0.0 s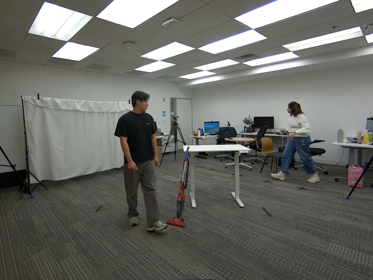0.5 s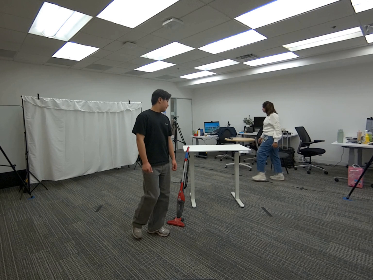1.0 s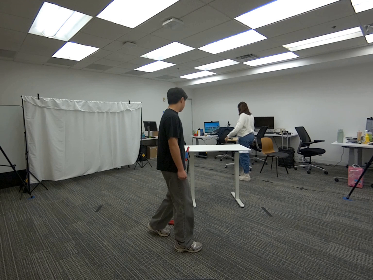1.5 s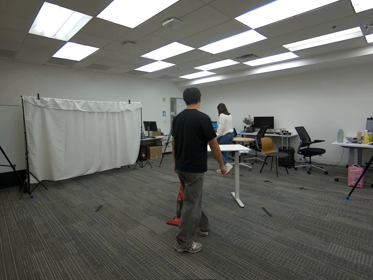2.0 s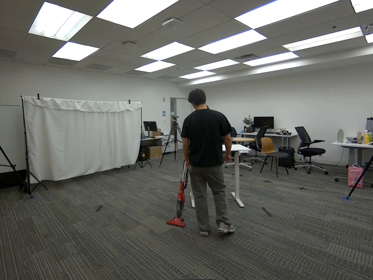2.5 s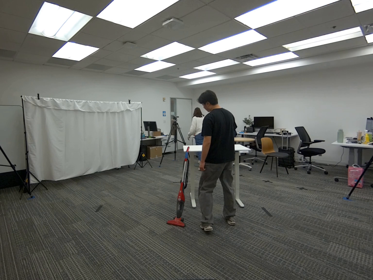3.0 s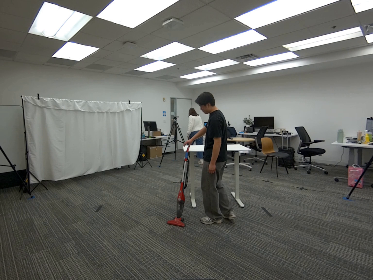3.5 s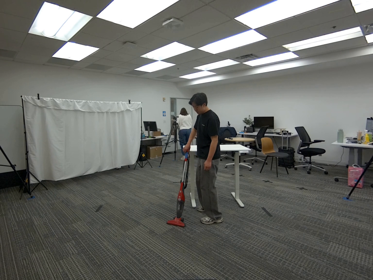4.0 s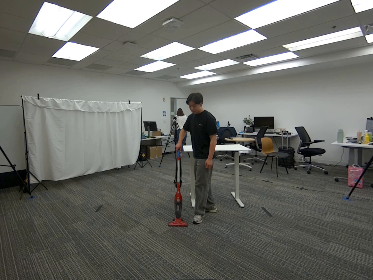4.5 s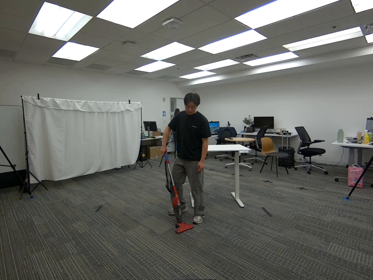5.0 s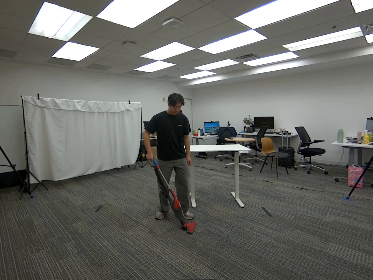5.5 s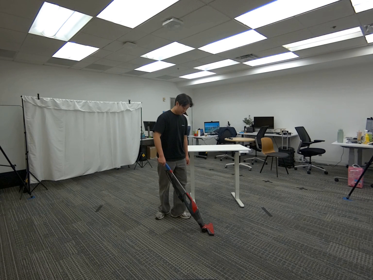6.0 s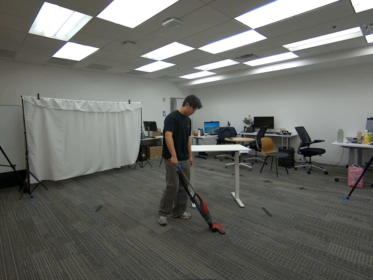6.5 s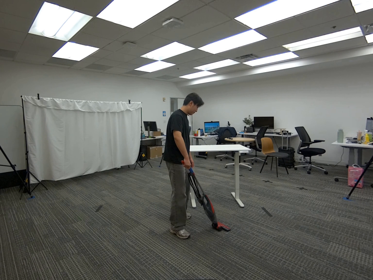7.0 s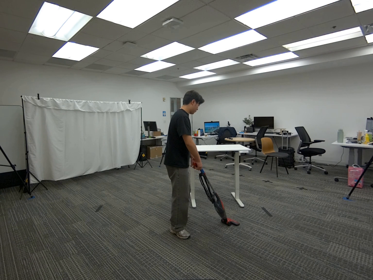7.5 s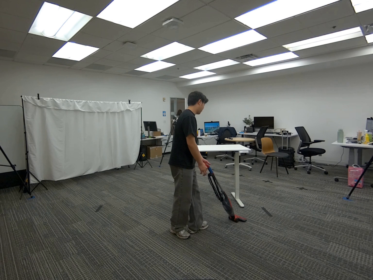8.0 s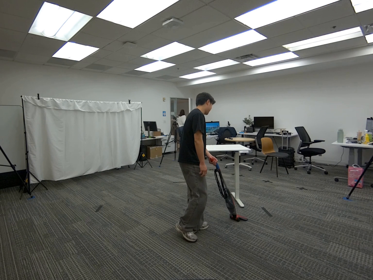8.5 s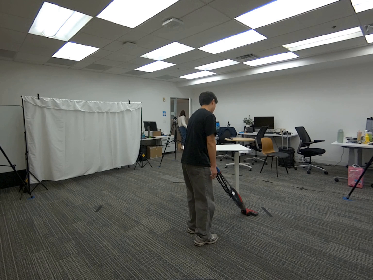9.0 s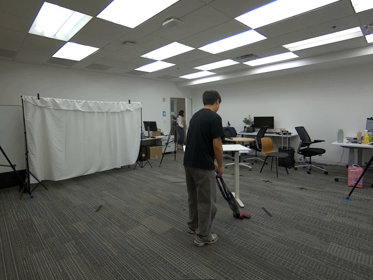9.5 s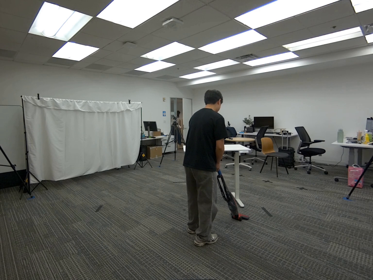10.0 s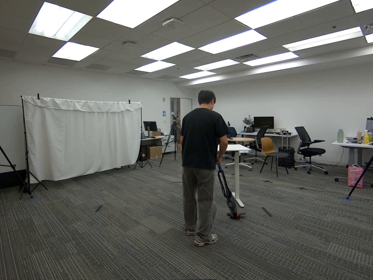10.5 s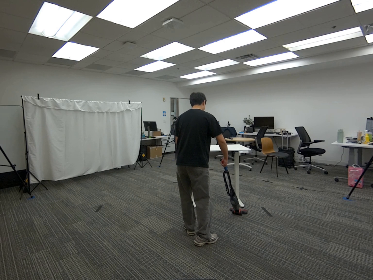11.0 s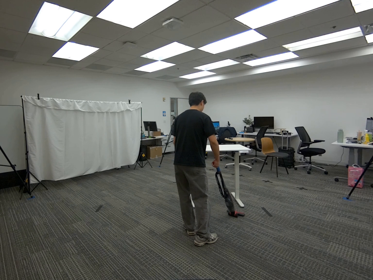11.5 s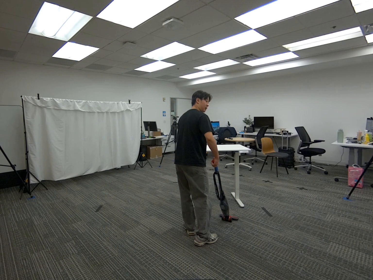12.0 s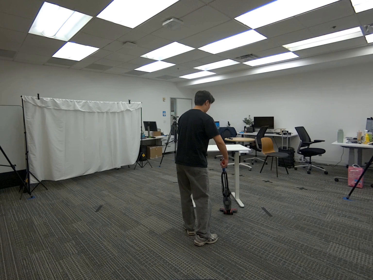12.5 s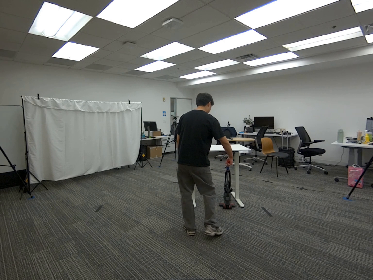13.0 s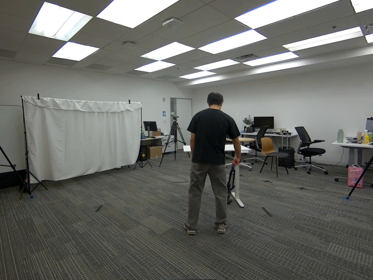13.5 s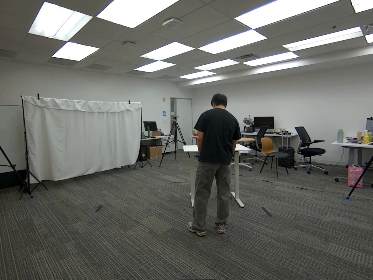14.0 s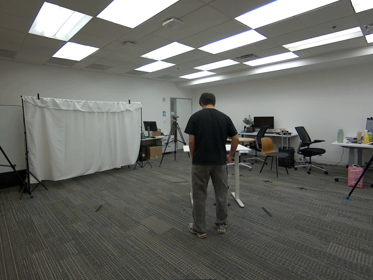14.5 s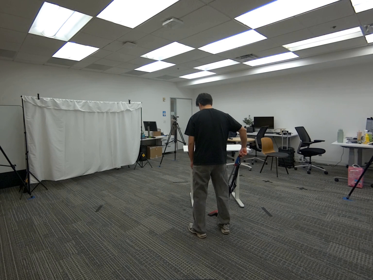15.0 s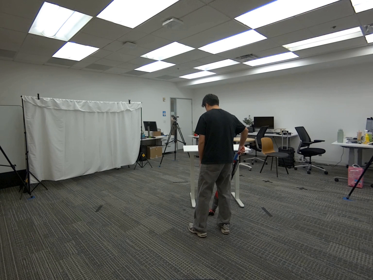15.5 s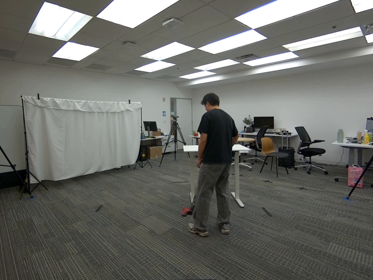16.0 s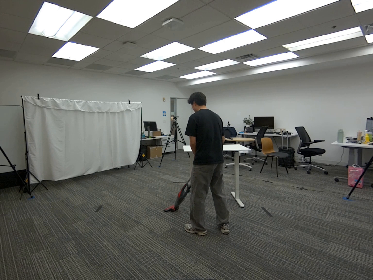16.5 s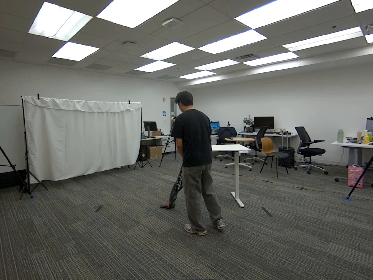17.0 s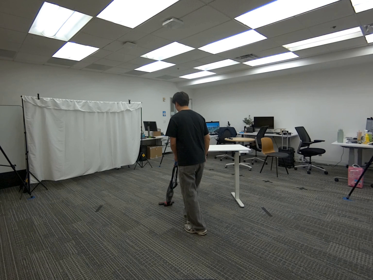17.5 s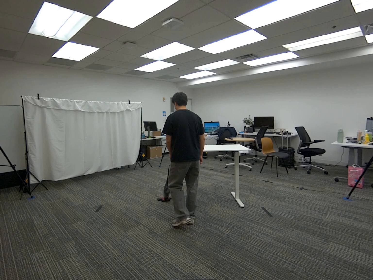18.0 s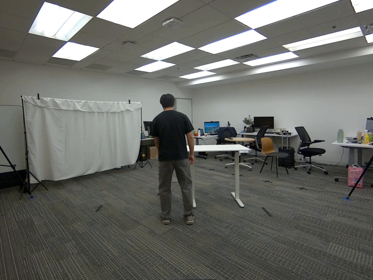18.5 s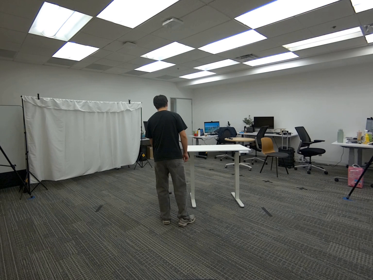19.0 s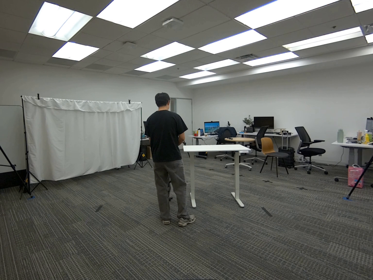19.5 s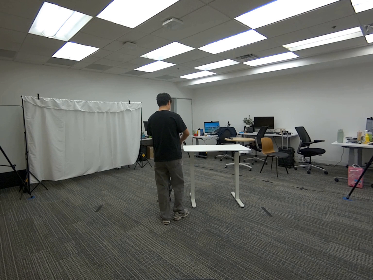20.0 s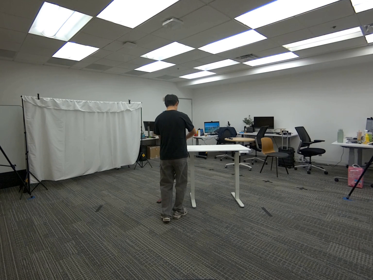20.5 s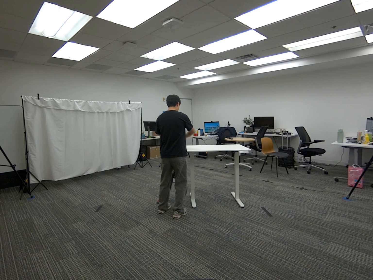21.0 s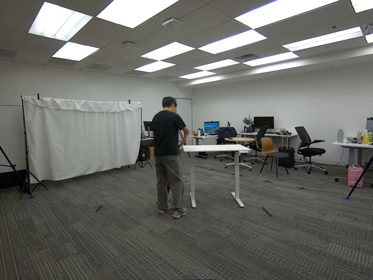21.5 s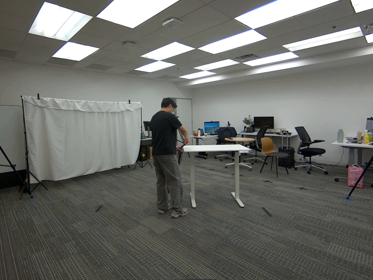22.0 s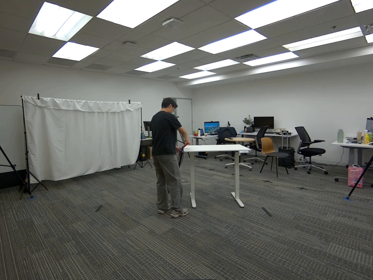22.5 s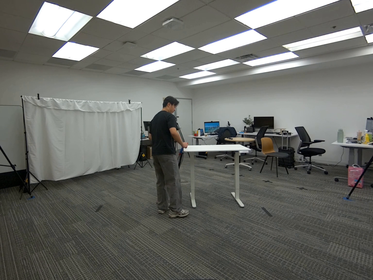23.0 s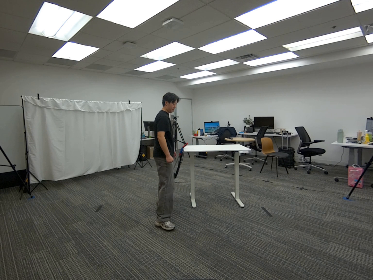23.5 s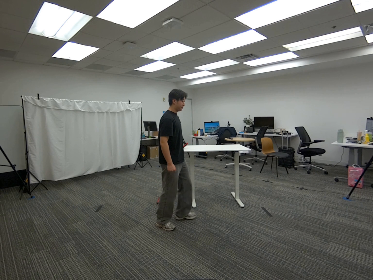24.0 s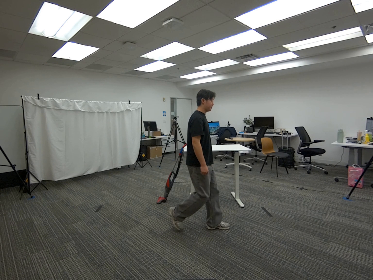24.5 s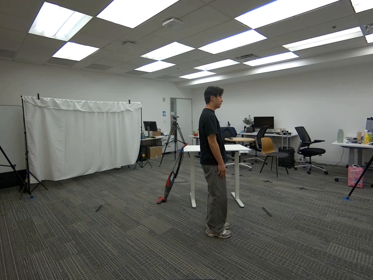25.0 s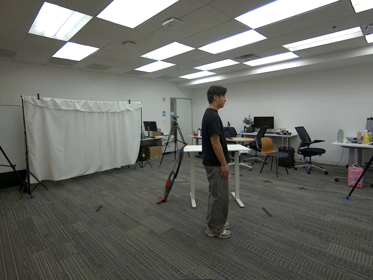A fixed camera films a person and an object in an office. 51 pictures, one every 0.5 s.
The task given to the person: Walk over to the vacuum leaning against the white desk. Using your right hand, grasp the handle and perform a vacuuming motion around the desk. Then switch to your left hand and continue the vacuuming motion. Alternate hands while continuing to vacuum around the desk until the end of the sequence. Finally, return the vacuum to its original position, leaning against the white desk.
